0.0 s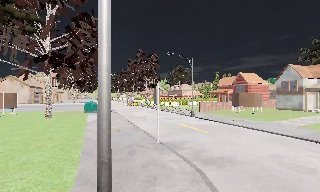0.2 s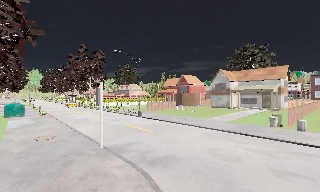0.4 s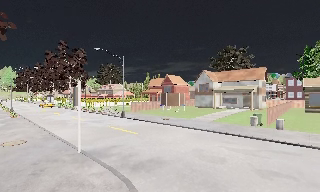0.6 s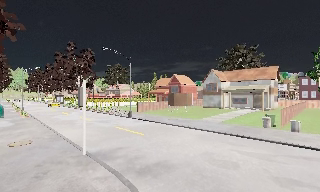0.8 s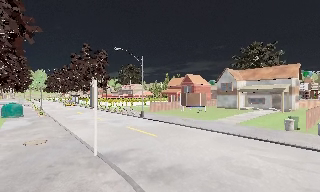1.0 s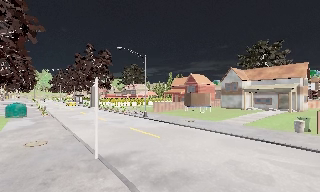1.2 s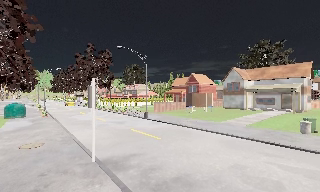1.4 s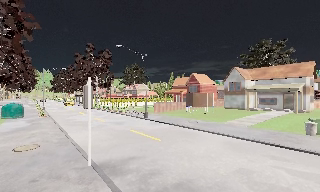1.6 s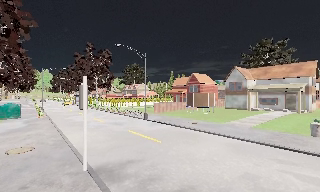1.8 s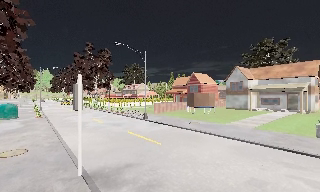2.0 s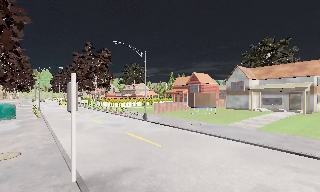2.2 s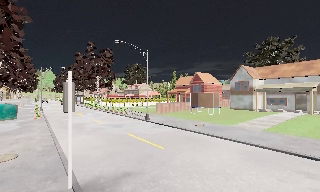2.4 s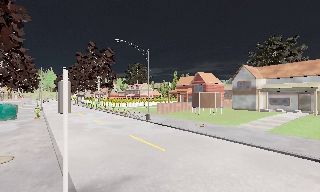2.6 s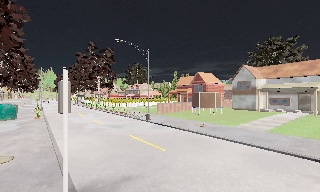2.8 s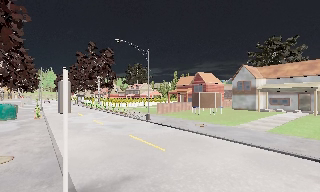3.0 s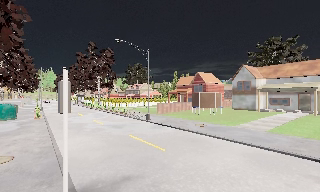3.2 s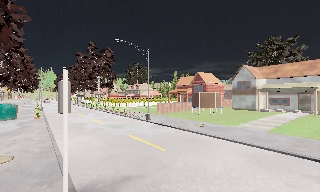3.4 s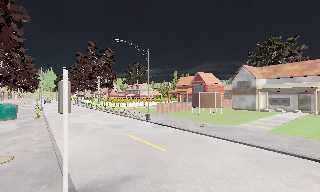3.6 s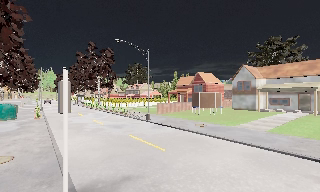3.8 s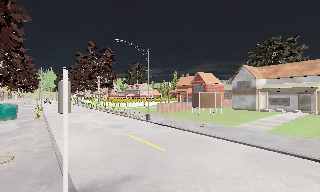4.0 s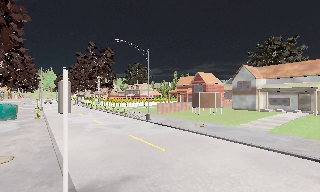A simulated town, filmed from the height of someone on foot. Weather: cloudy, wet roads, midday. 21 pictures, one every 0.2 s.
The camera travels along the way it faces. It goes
forward.
0.0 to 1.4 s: The scene slides to the left, as the camera pans about 15 degrees to its right. It travels forward, about 2.5 m, so what stands in front looms larger.
1.4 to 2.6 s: The camera travels forward, about 1.5 m, so what stands in front looms larger. It loses speed.
2.6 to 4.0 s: The camera keeps its place and its aim.
The film runs forward here.
